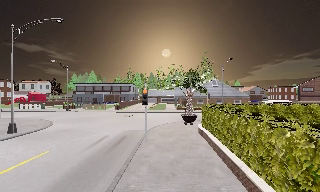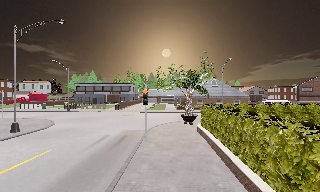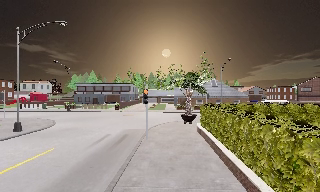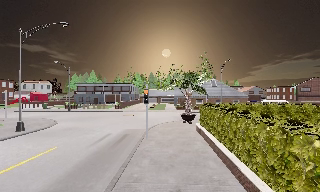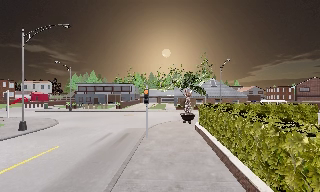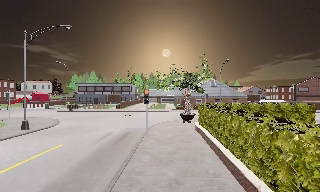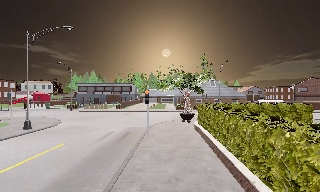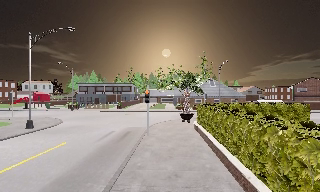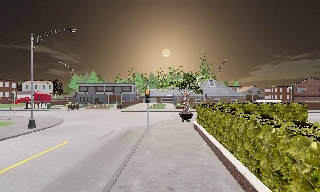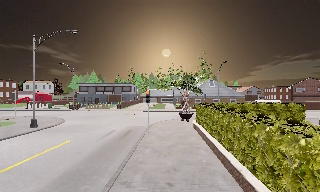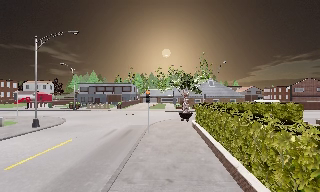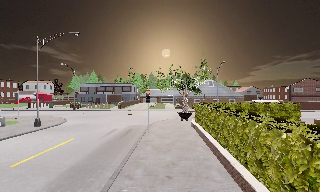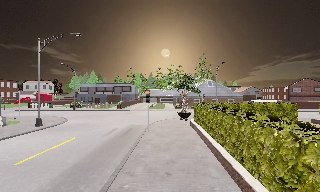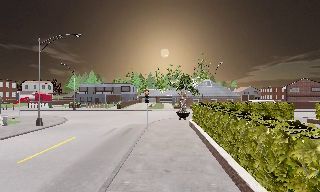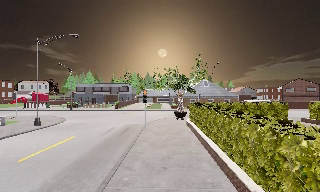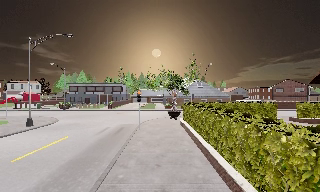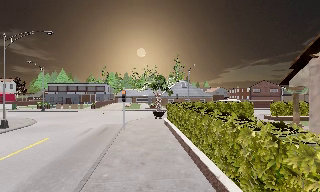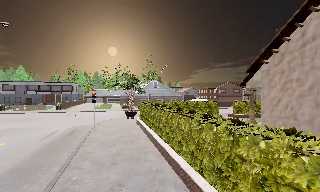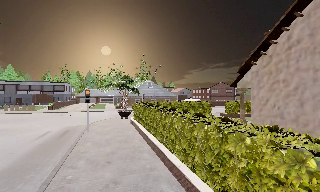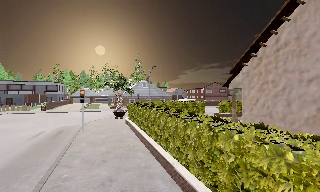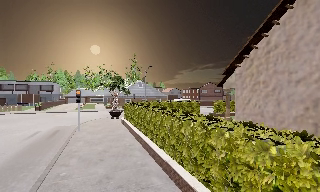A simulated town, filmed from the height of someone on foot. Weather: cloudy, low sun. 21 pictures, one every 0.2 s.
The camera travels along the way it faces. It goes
backward.
0.0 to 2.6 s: The camera travels backward, about 2.5 m, so what stands in front gets smaller.
2.6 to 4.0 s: The camera swings to its right by about 25 degrees, and the scene slides to the left. It travels backward, about 1.5 m, so what stands in front gets smaller.
The film runs backward here.
